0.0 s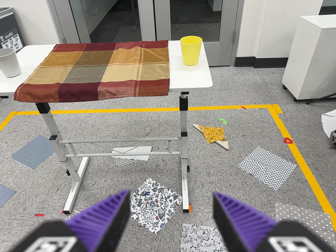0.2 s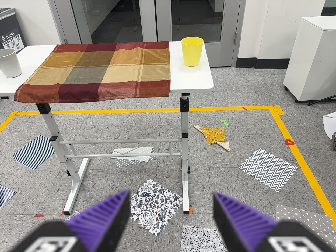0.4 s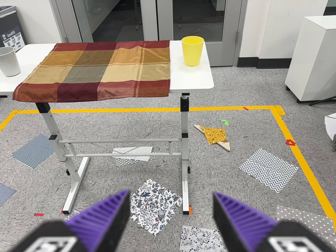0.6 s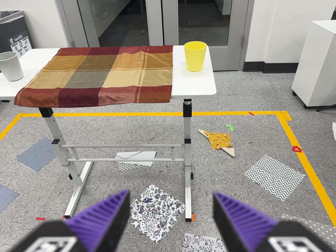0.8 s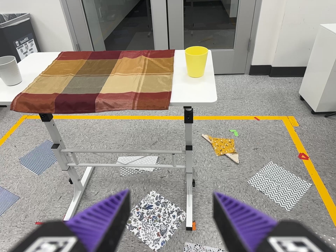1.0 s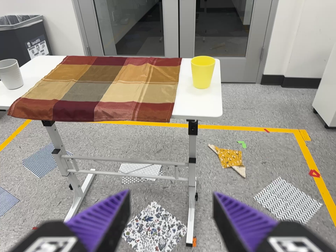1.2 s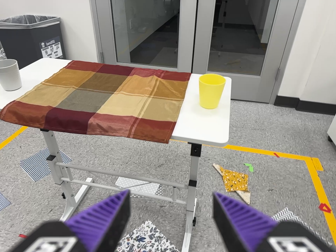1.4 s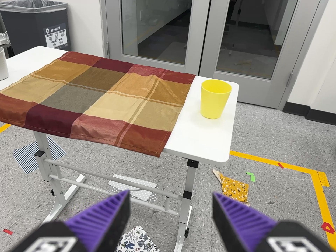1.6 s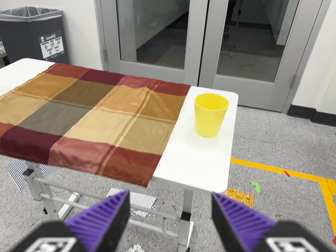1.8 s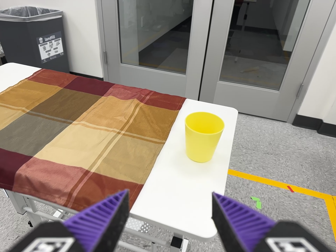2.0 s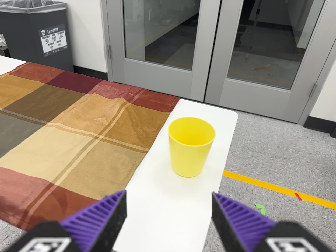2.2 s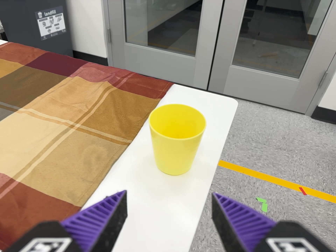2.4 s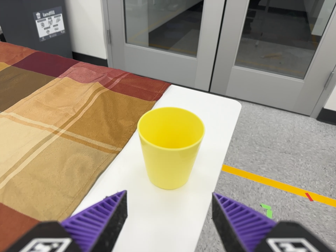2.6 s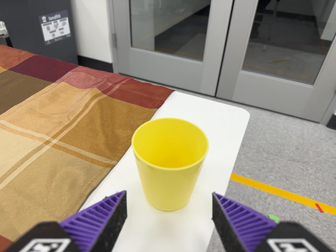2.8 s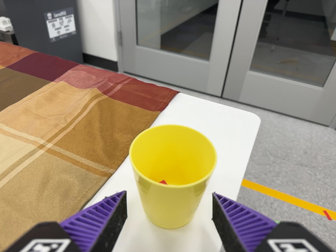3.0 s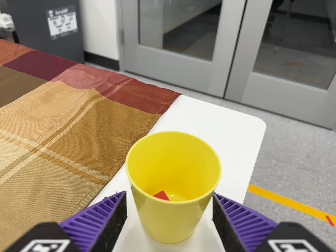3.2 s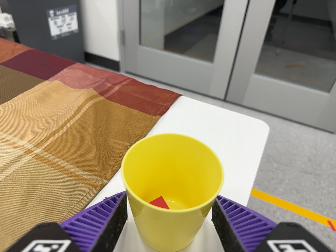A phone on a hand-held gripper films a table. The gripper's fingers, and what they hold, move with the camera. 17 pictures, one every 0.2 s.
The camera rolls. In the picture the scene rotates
clockwise.
0.0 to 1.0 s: The camera travels forward, to its right and toward the top of its view, about 14 cm, so what stands in front looms larger.
1.0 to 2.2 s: The camera travels forward, to its right and toward the top of its view, about 50 cm, so what stands in front looms larger. It rolls about its line of sight by about 15 degrees, and the scene rotates clockwise.
2.2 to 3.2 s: The camera travels forward, about 14 cm, so what stands in front looms larger.
The film runs forward here.
